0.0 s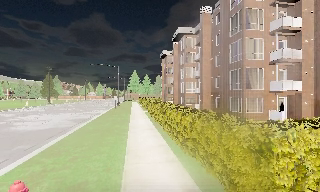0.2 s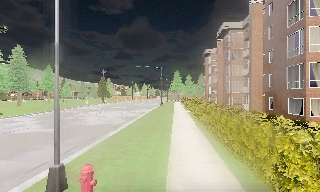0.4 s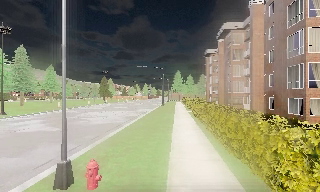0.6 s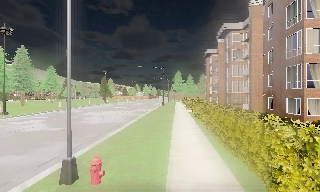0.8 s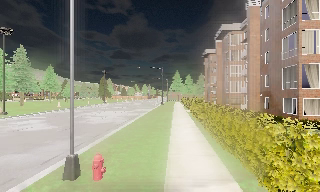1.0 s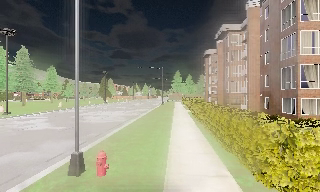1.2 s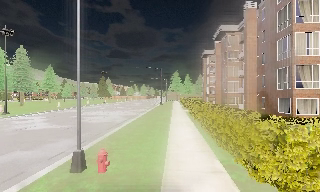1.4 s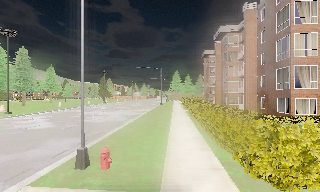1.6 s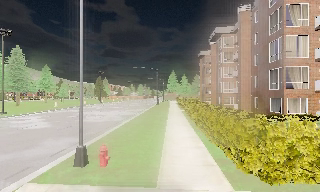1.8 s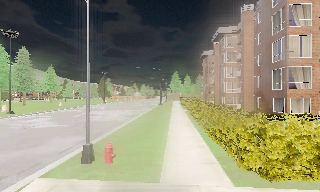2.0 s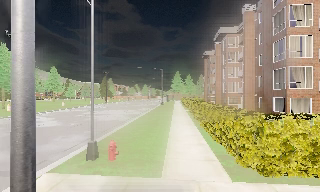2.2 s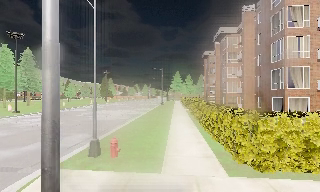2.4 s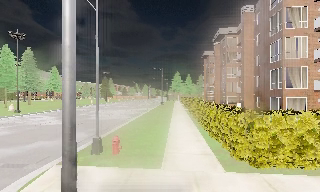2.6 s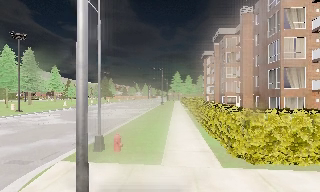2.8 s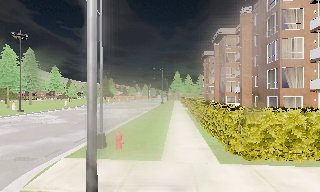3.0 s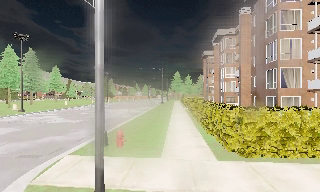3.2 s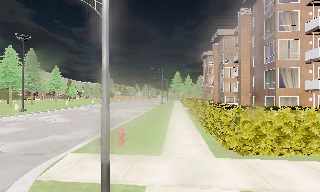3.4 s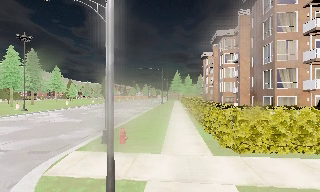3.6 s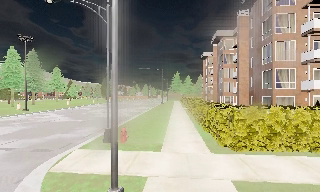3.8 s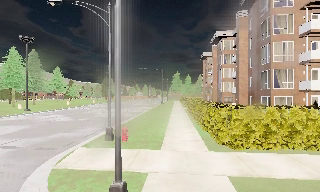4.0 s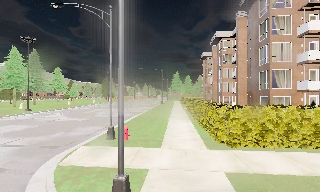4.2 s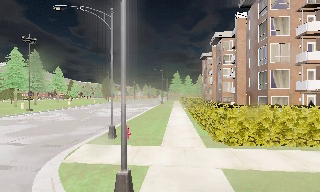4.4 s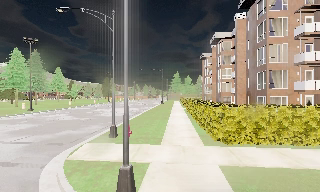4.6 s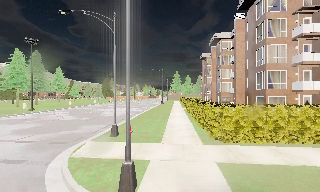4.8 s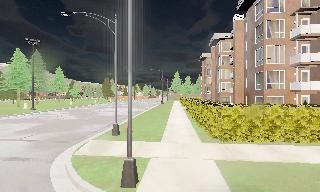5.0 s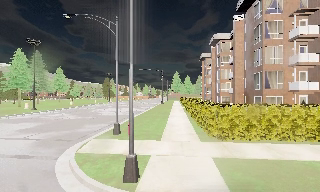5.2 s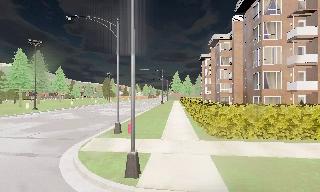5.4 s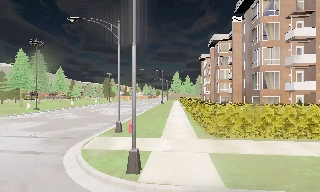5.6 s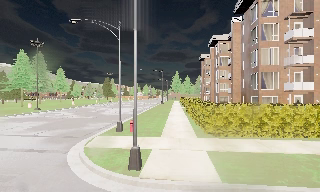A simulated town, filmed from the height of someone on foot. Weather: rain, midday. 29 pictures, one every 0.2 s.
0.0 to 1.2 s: The camera swings to its left by about 15 degrees, and the scene slides to the right. It travels backward, about 1.5 m, so what stands in front gets smaller.
1.2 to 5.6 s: The camera travels backward, about 5 m, so what stands in front gets smaller.
The film runs backward here.
